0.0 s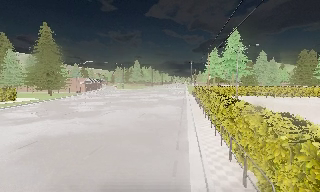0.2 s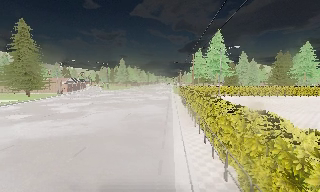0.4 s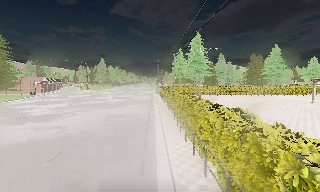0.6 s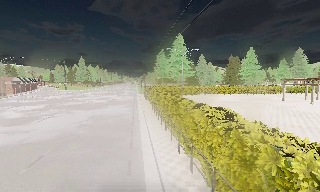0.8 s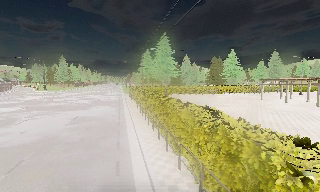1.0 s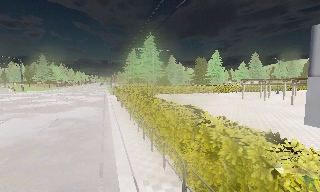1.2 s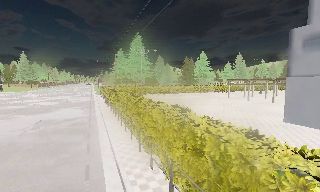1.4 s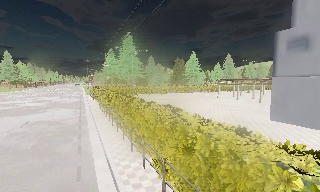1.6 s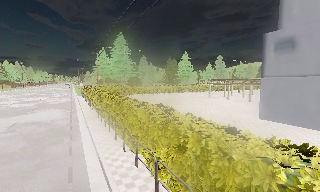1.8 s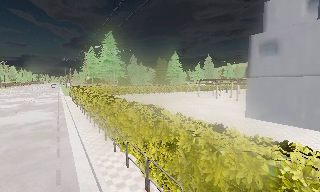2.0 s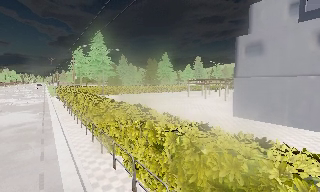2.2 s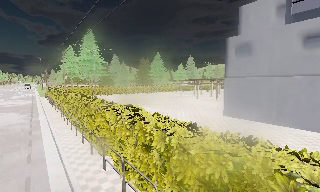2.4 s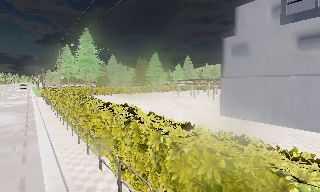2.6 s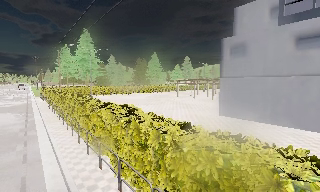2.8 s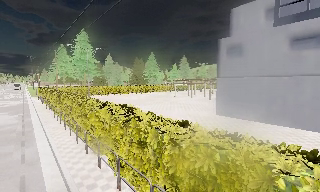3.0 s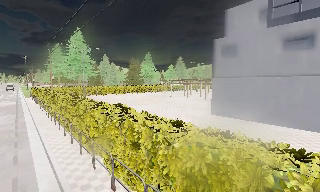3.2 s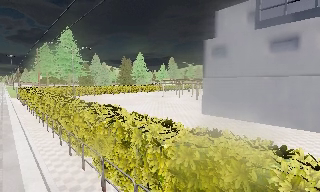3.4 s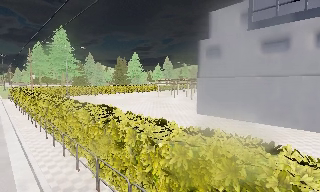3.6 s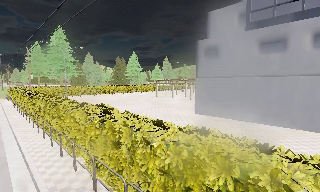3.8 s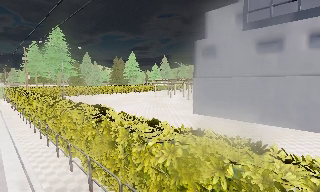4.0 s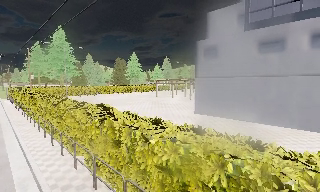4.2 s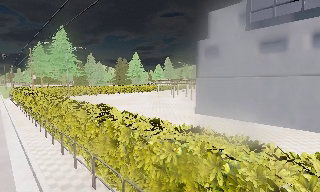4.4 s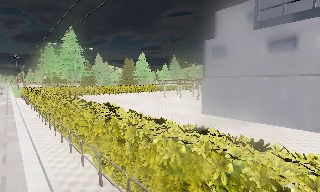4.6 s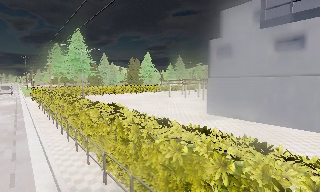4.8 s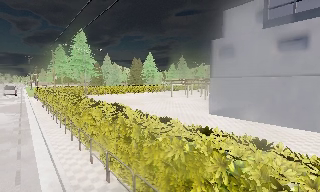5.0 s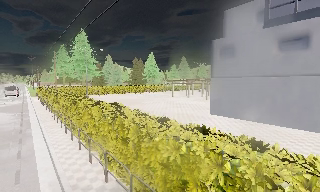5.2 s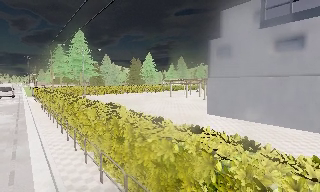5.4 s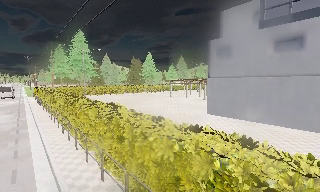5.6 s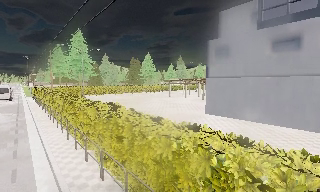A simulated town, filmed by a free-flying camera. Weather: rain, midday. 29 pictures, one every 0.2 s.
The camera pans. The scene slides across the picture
to the left.
The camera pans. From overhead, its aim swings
clockwise.
0.0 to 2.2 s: The camera pans to its right, which is clockwise from overhead, by about 45 degrees.
2.2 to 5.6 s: The camera travels backward and to its right, about 1 m, so what stands in front gets smaller.
The film runs backward here.
